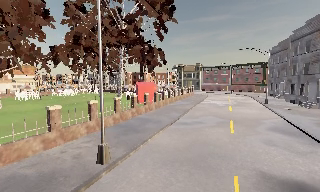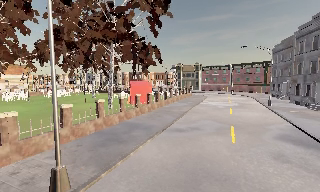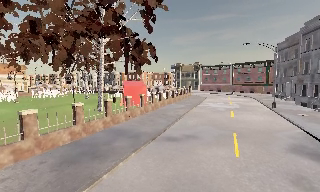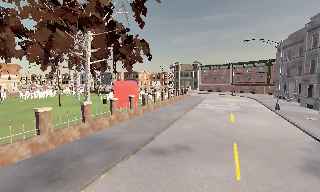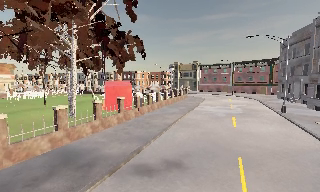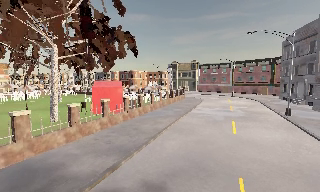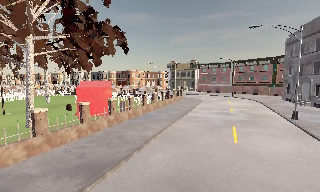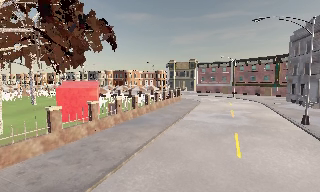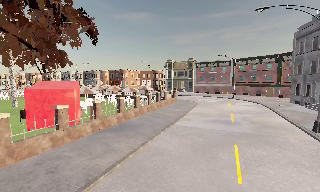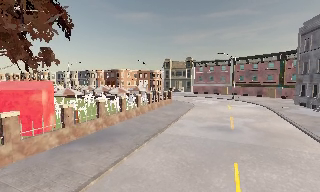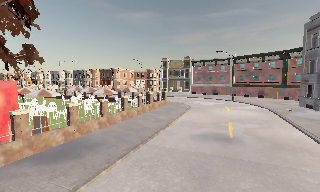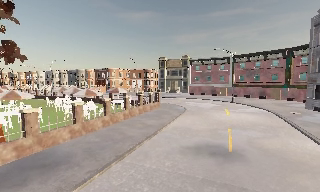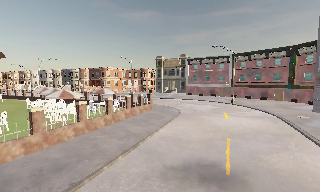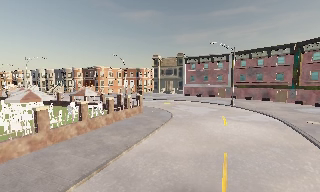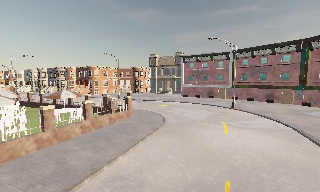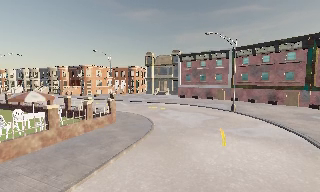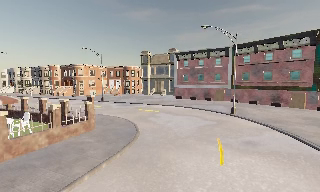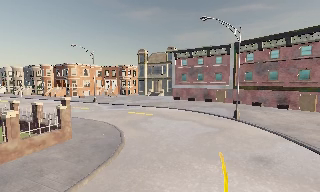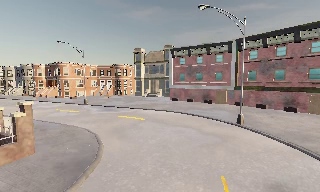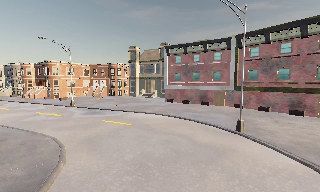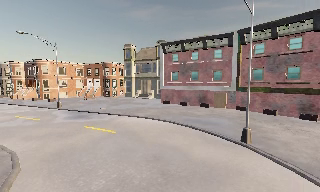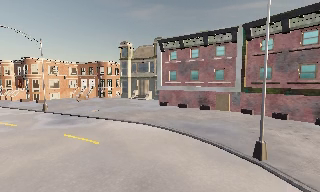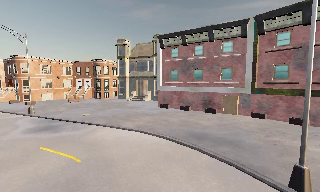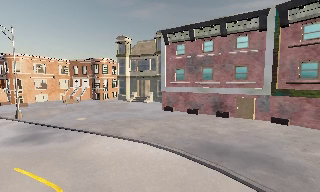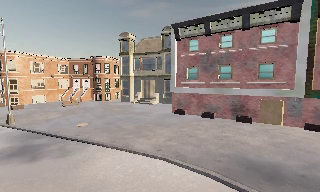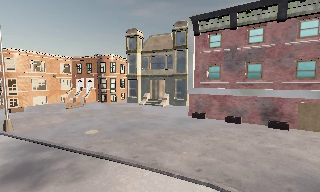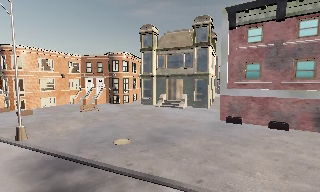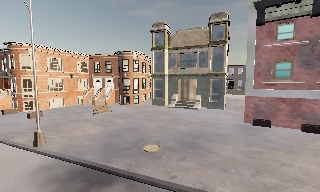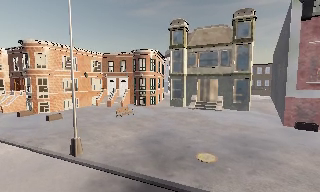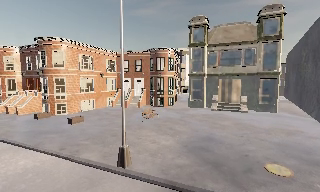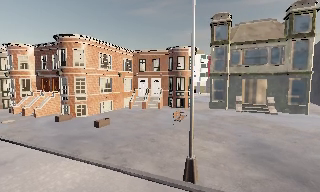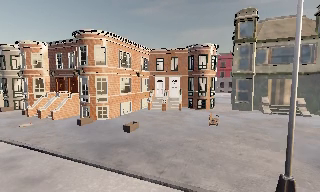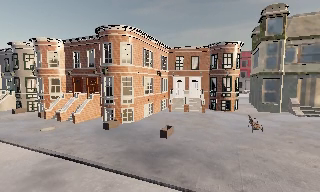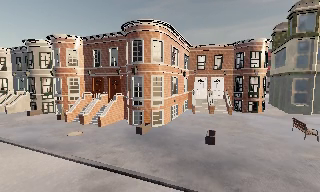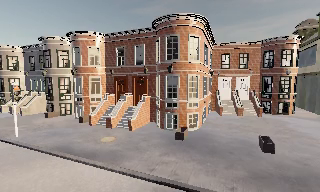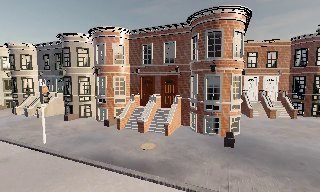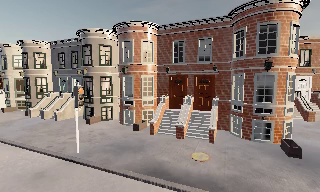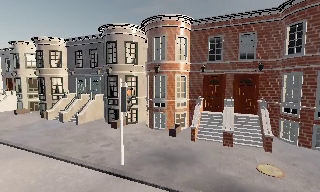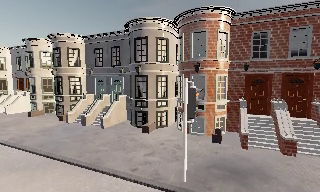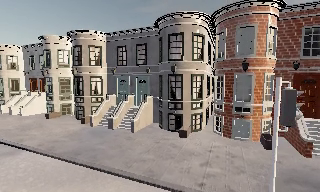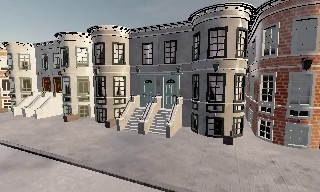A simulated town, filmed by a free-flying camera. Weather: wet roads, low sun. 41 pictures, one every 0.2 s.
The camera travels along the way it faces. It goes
forward.
0.0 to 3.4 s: The camera travels forward and to its right, about 30 m, so what stands in front looms larger.
3.4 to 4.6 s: The camera travels forward, about 11 m, so what stands in front looms larger.
4.6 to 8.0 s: The camera travels to its left and forward, about 40 m, so close, fixed things drift to the right.
The film runs backward here.
